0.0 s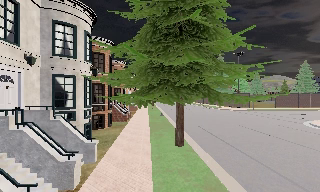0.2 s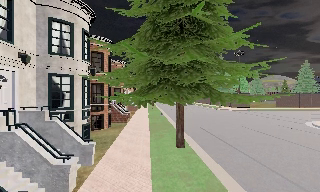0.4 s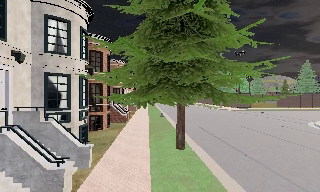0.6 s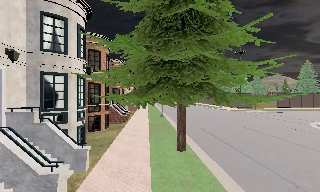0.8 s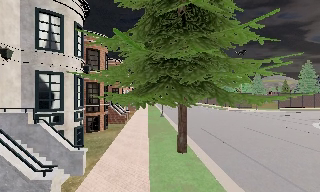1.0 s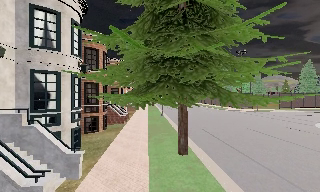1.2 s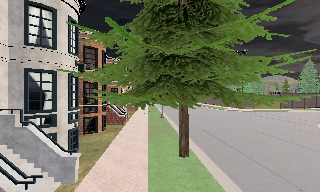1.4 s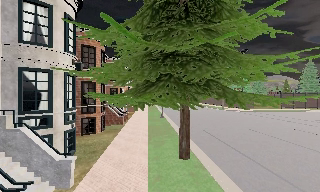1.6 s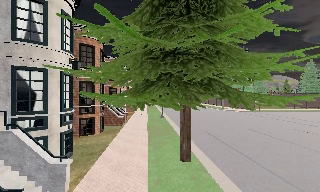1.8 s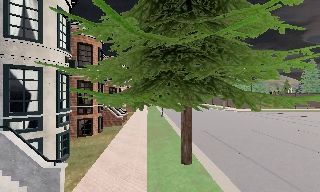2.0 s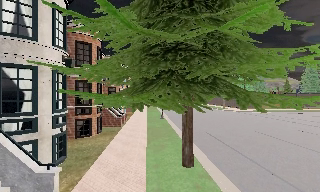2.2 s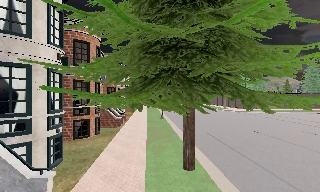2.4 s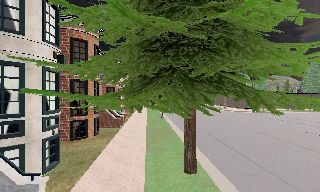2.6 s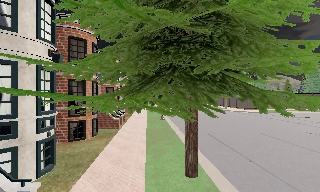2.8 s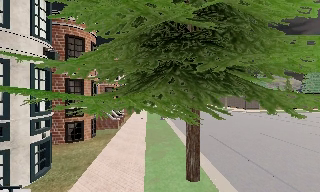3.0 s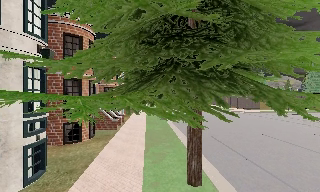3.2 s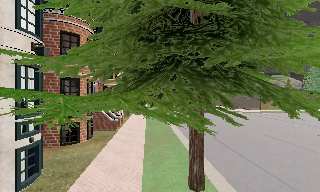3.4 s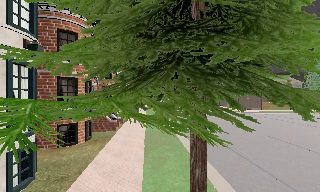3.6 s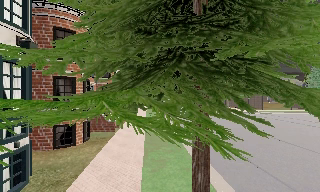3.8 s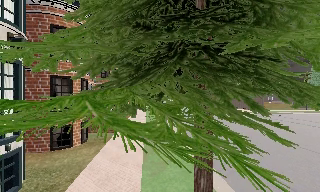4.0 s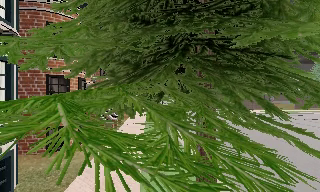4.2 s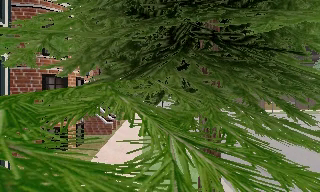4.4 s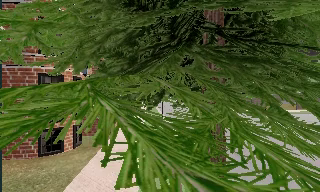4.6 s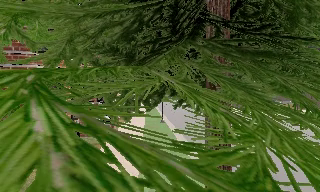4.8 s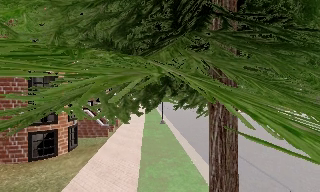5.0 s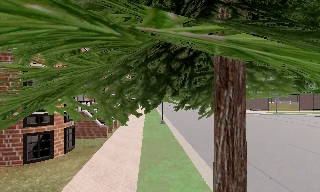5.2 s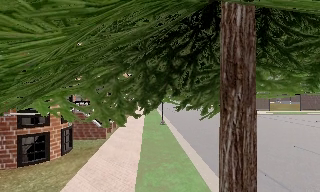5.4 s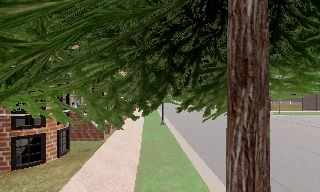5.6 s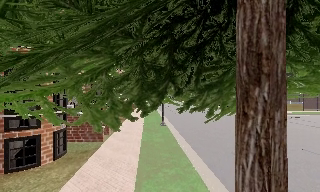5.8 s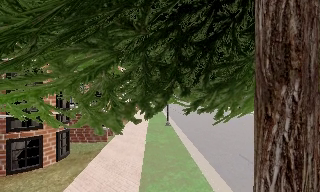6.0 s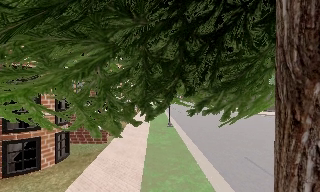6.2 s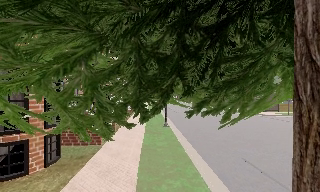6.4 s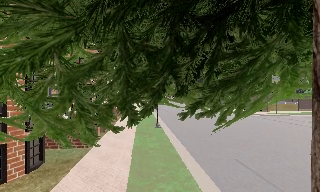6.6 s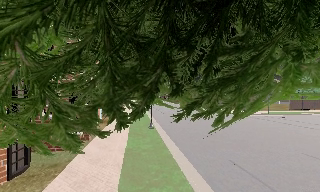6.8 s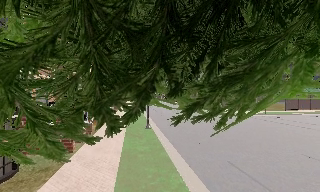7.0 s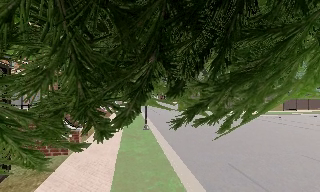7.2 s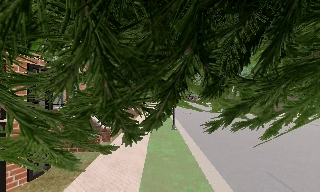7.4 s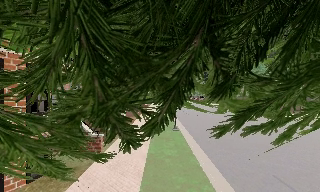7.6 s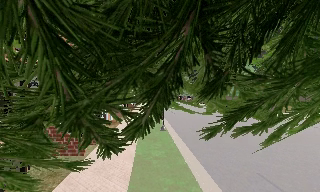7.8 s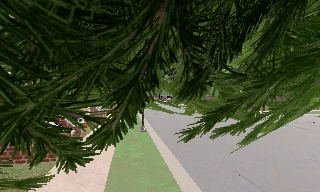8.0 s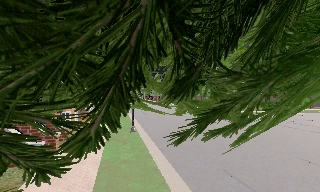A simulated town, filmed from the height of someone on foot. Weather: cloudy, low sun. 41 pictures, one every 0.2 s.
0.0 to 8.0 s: The scene slides to the left, as the camera pans about 10 degrees to its right. It travels forward, about 9 m, so what stands in front looms larger.
The film runs forward here.
